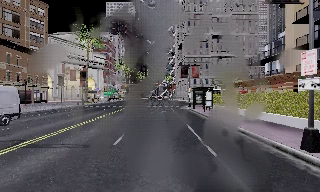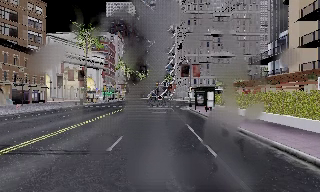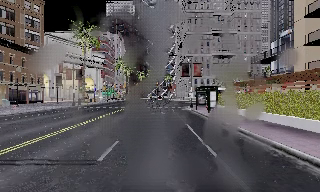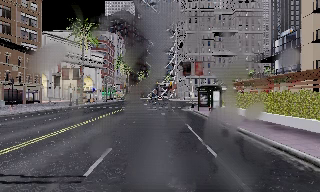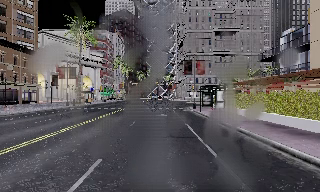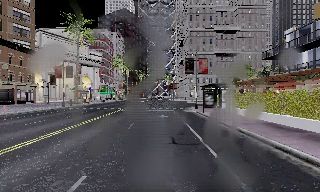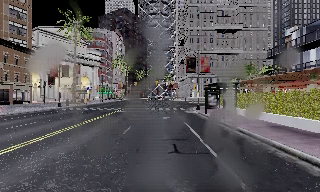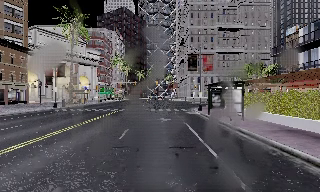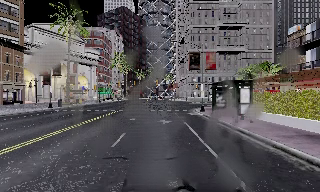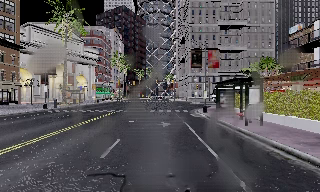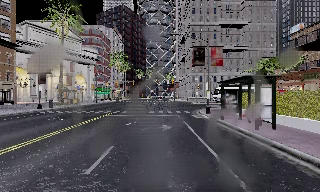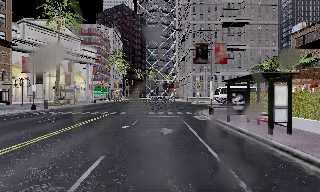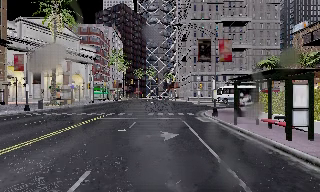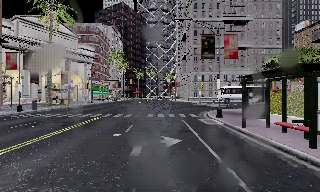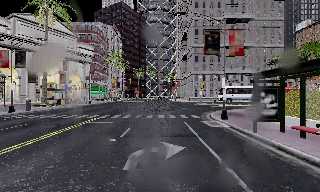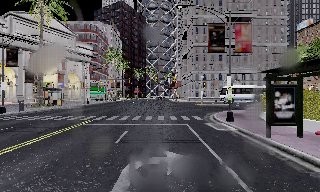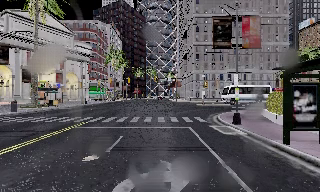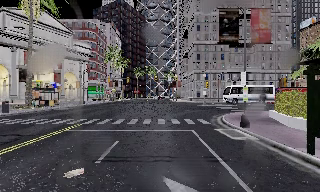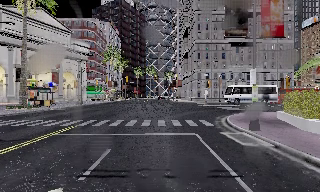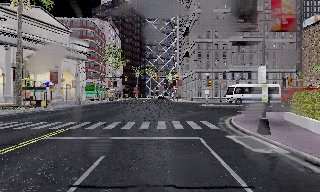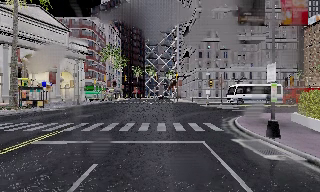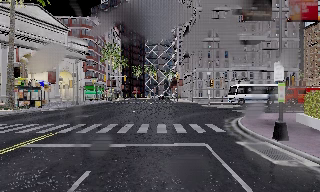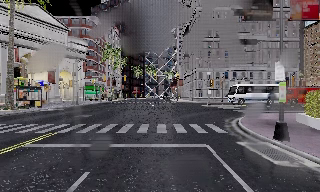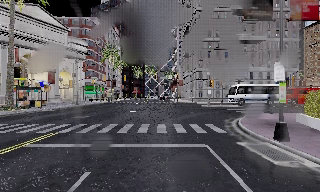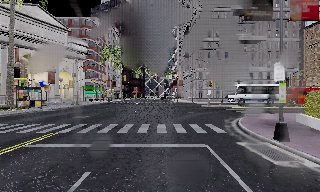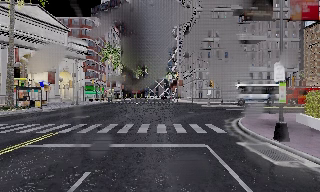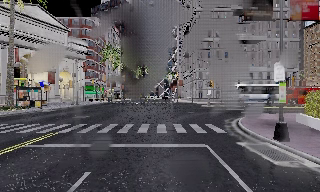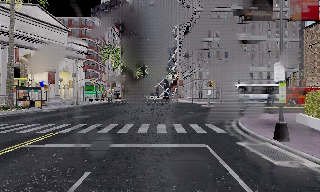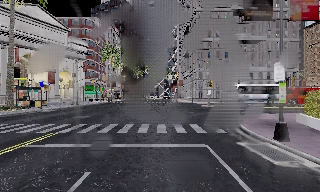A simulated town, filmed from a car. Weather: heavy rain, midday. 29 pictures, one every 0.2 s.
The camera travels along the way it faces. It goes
forward.
0.0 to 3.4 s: The camera travels forward, about 16 m, so what stands in front looms larger.
3.4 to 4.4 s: The camera travels forward, about 2.5 m, so what stands in front looms larger. It loses speed.
4.4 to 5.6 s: The camera keeps its place and its aim.
The film runs forward here.
